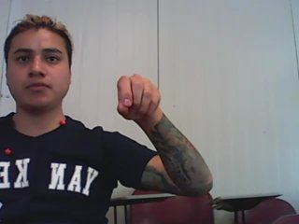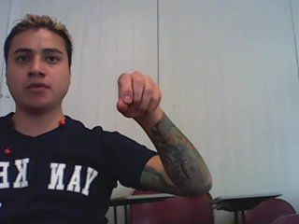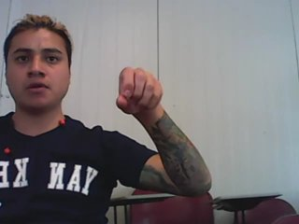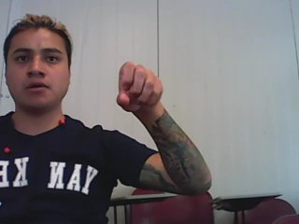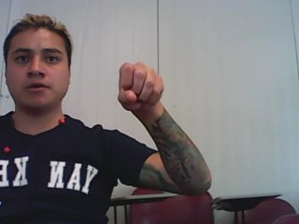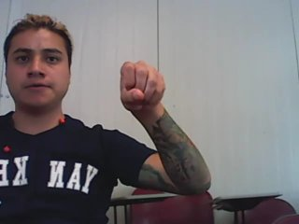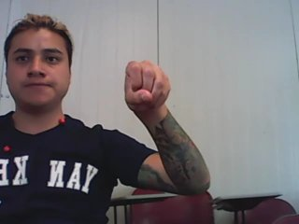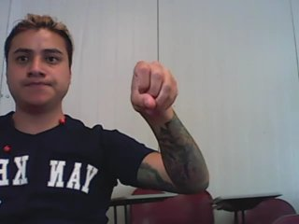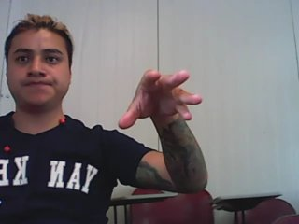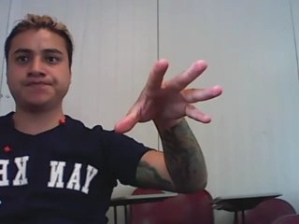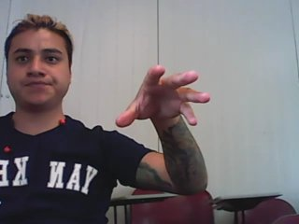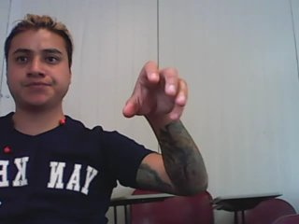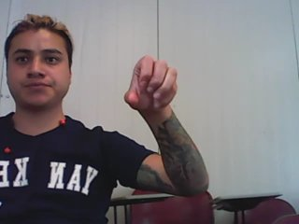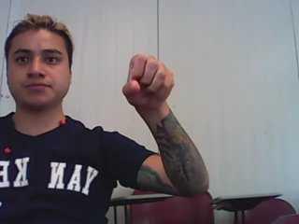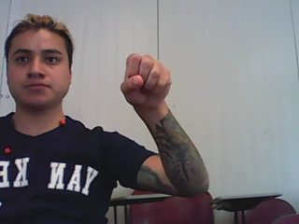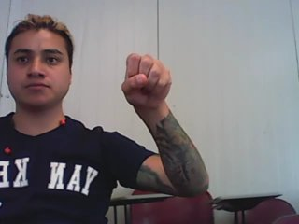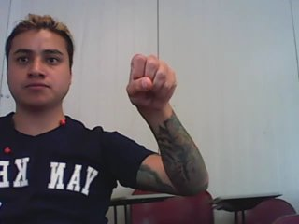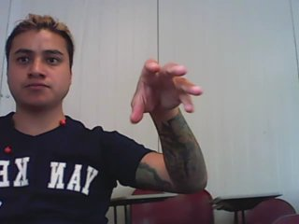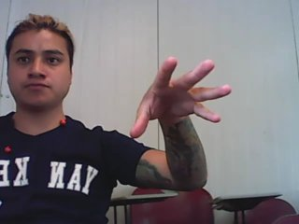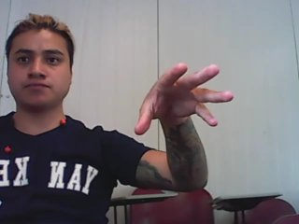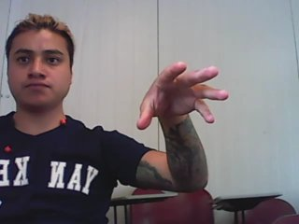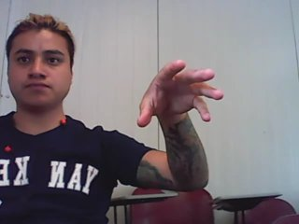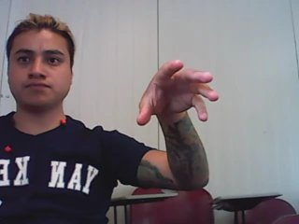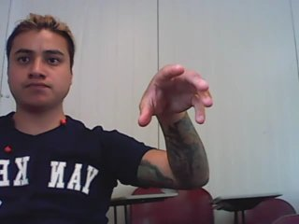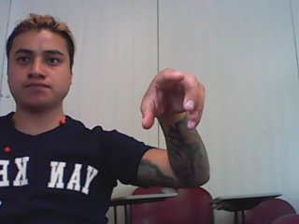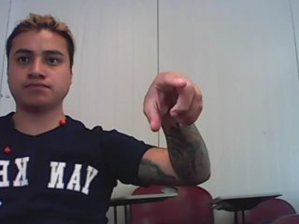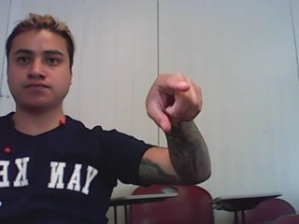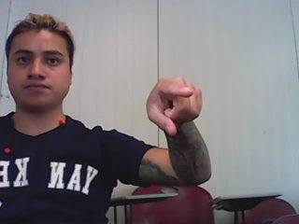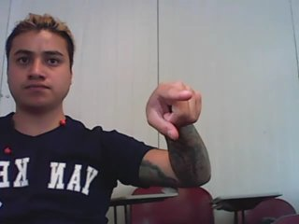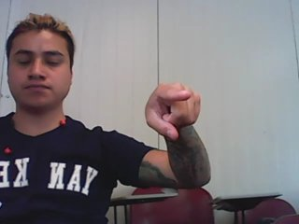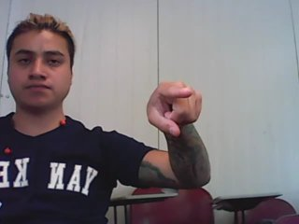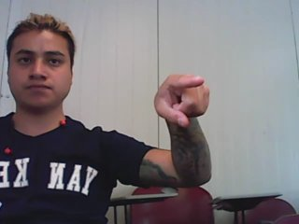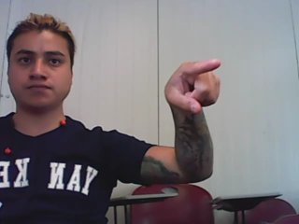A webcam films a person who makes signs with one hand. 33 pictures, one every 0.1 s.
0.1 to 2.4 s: Open twice.
2.5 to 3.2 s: Pointing with one finger.
